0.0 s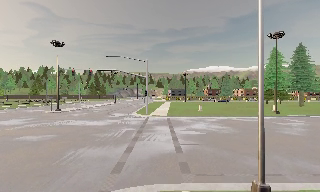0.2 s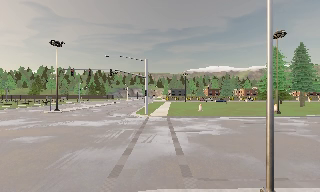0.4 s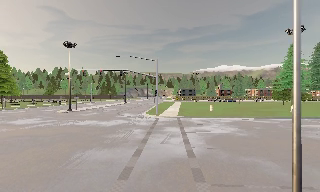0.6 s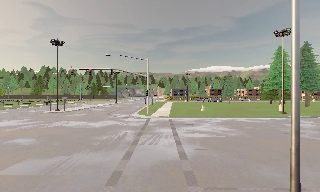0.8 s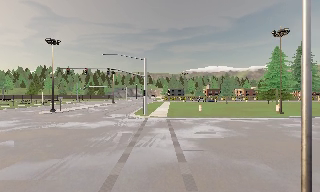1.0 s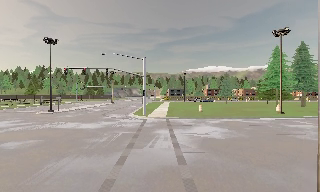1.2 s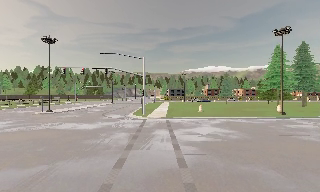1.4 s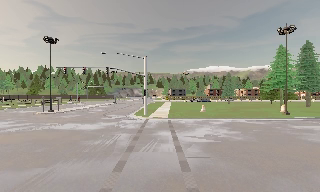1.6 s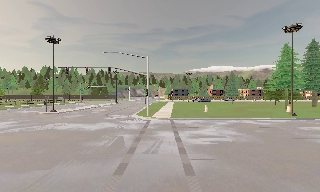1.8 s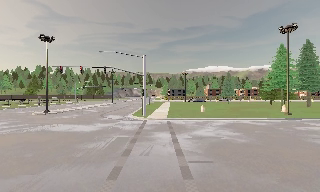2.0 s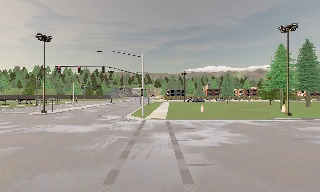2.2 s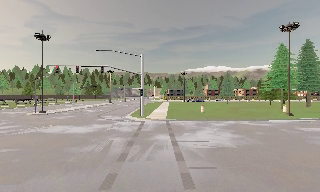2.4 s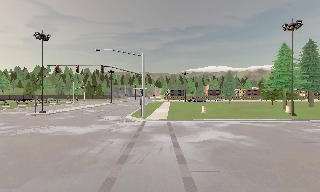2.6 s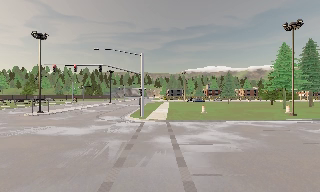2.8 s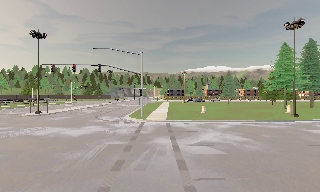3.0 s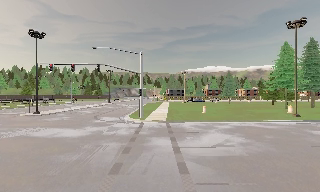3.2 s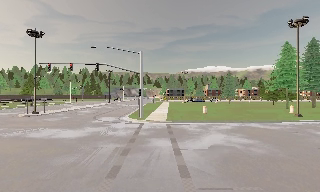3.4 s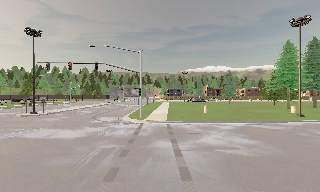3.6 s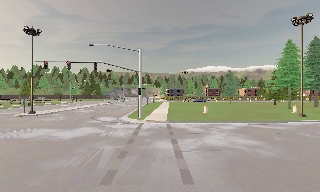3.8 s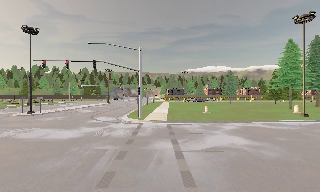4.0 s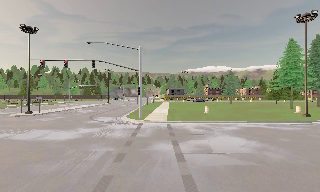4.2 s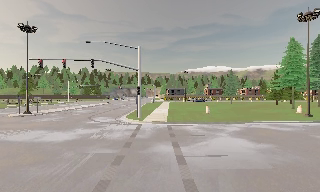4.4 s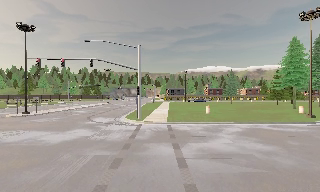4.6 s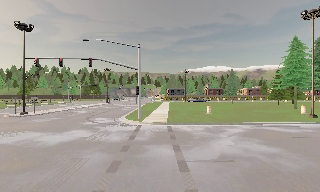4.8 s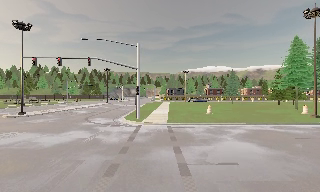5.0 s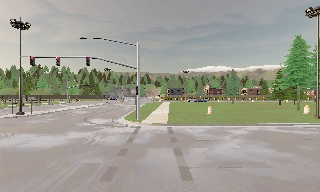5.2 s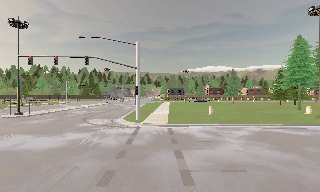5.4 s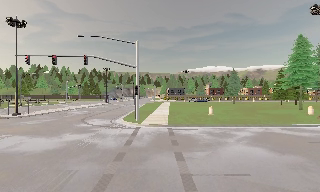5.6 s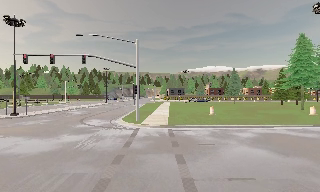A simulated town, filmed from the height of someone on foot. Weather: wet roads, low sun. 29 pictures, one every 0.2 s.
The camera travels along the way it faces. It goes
forward.
0.0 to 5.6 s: The camera travels forward, about 8 m, so what stands in front looms larger.
The film runs forward here.
